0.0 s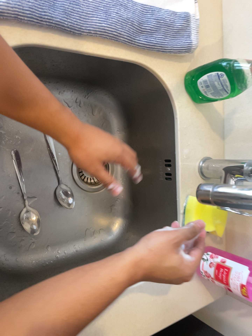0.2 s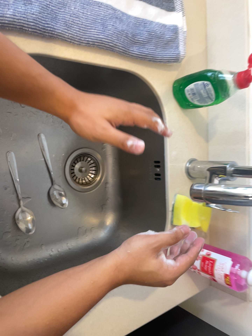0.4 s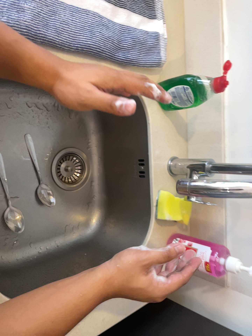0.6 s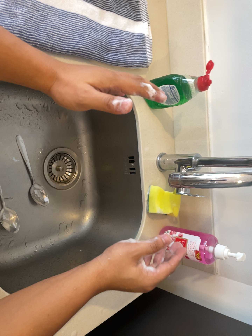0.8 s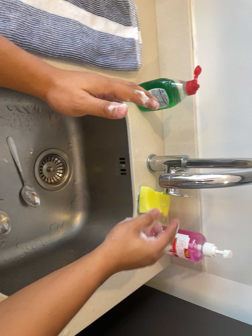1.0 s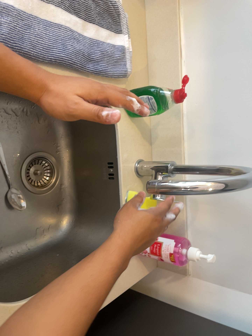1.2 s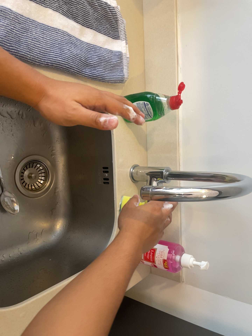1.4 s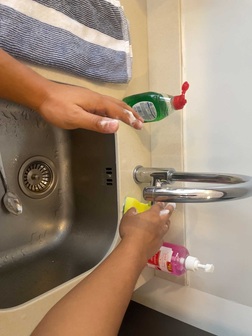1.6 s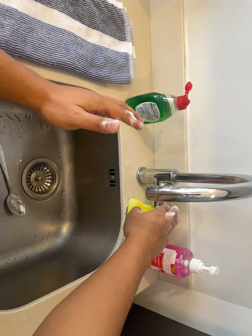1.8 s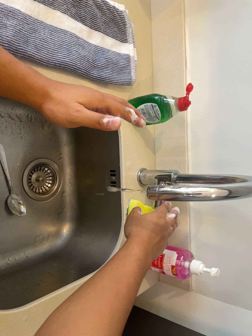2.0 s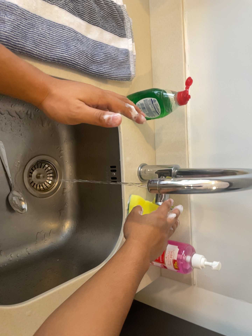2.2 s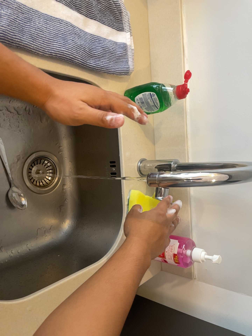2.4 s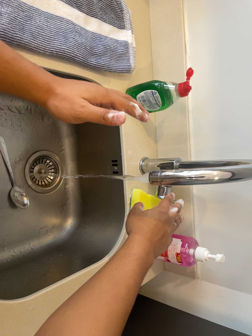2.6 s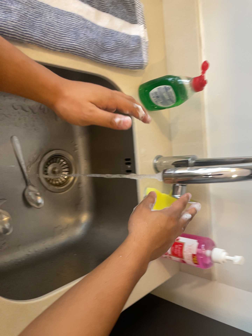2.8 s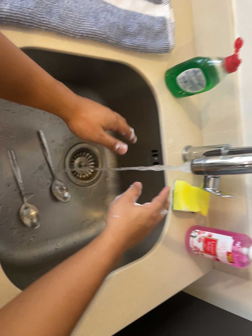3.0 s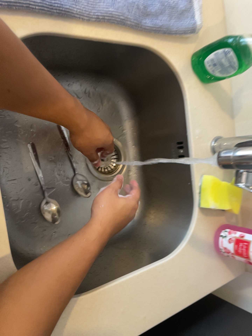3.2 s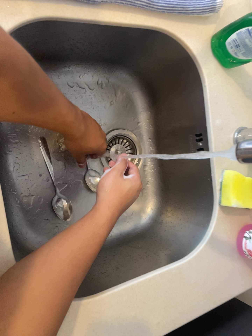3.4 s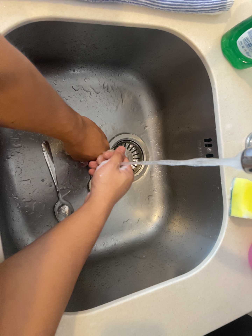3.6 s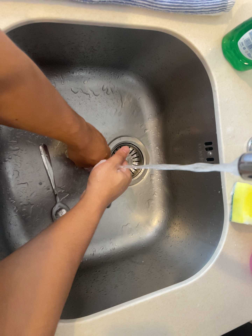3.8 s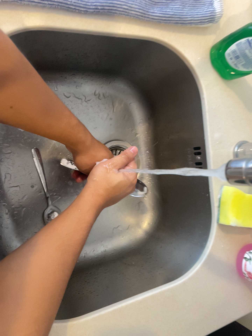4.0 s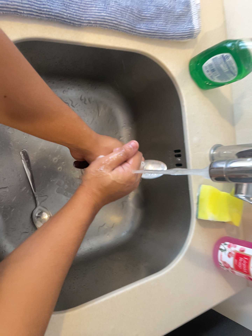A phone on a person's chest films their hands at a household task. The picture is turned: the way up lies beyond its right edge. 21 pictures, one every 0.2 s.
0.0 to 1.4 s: The scene slides to the left, as the camera pans about 20 degrees to its right. It travels backward and to its left, about 12 cm, so what stands in front gets smaller.
1.4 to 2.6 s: The camera shifts only a little, or ends up much as it began.
2.6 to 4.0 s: The camera pans to its left by about 15 degrees. It travels forward, about 9 cm, so what stands in front looms larger.
The film runs forward here.
